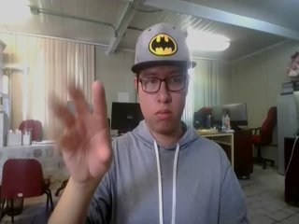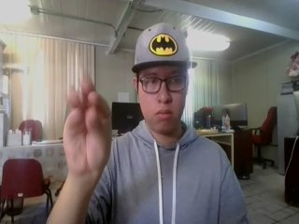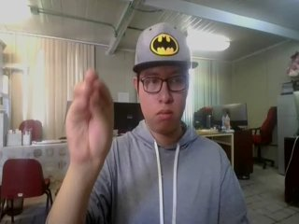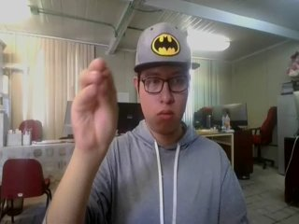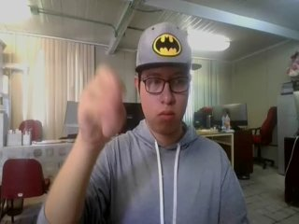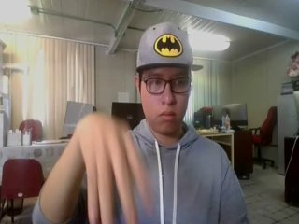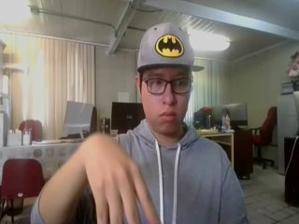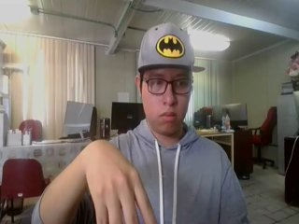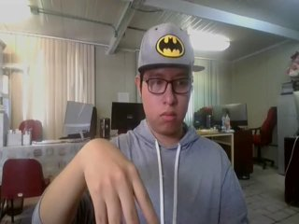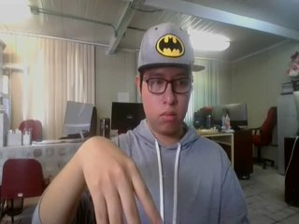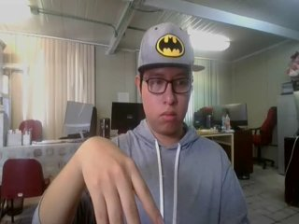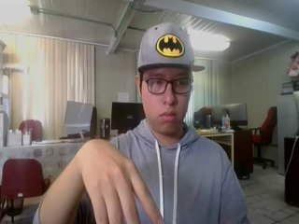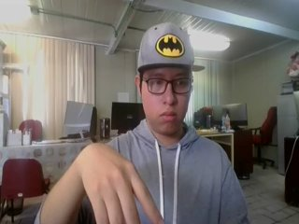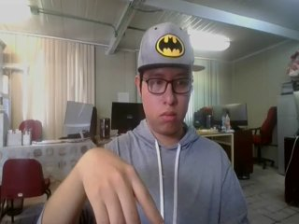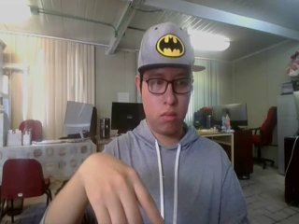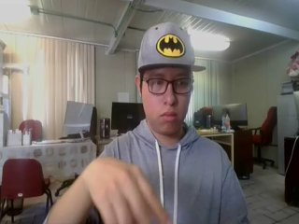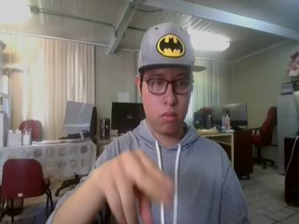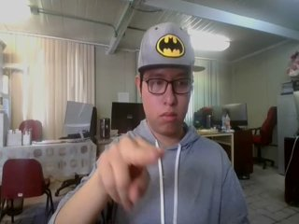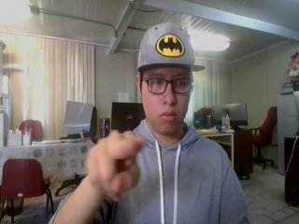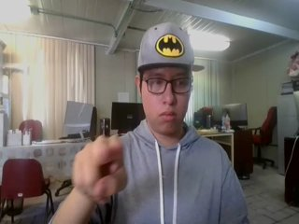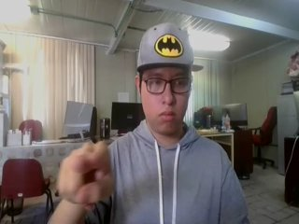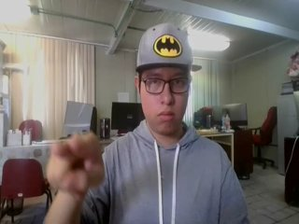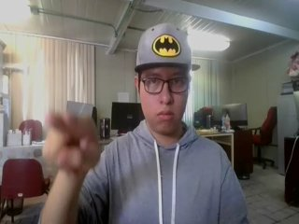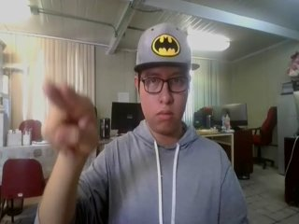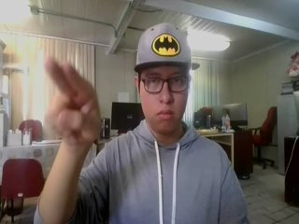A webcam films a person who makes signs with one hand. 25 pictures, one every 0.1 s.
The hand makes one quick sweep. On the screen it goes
downward.
0.2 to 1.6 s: On the screen the hand sweeps downward. The name of the sign: Throw down.
1.7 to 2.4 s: Pointing with two fingers.
